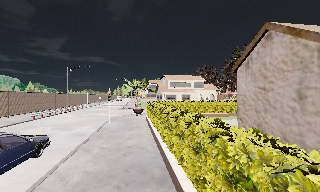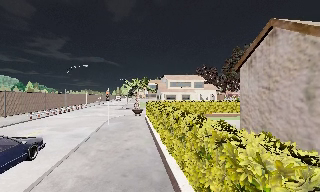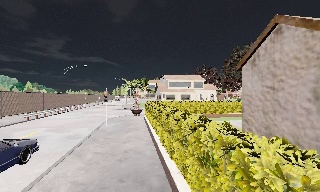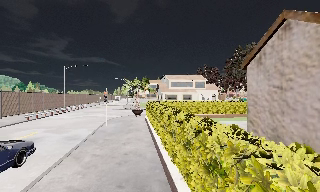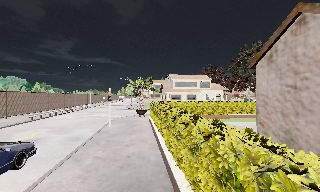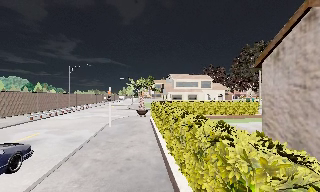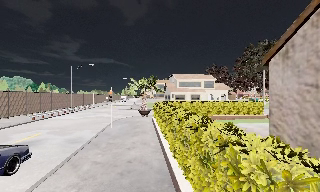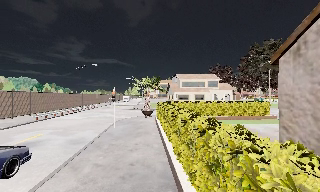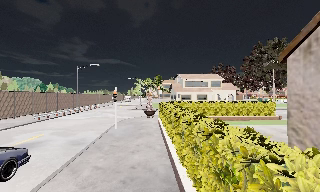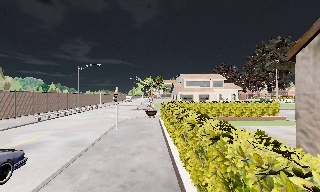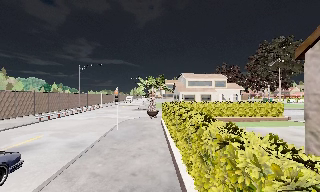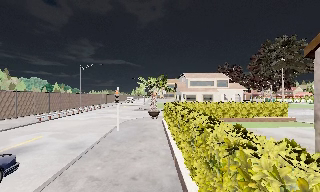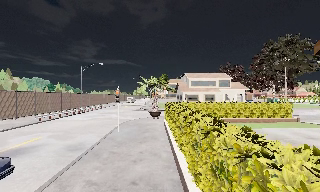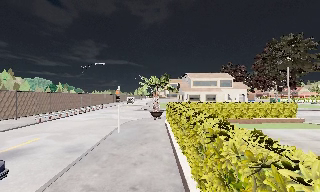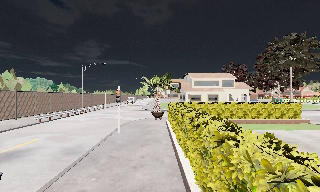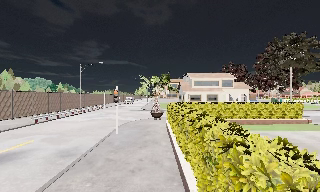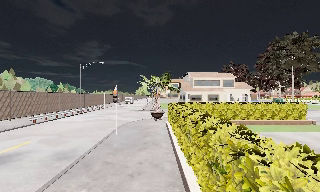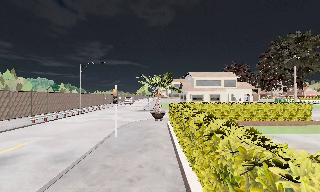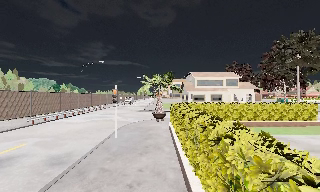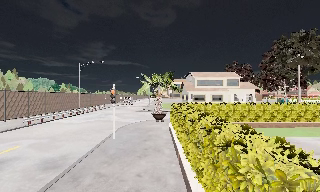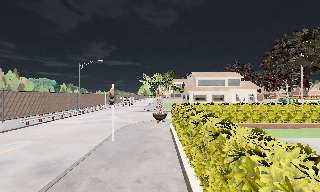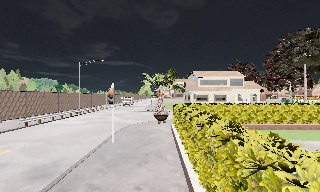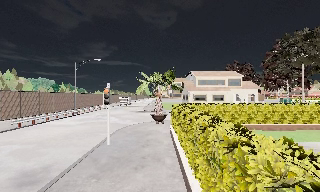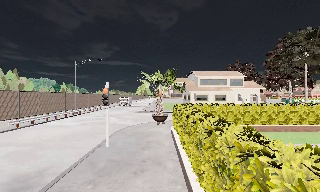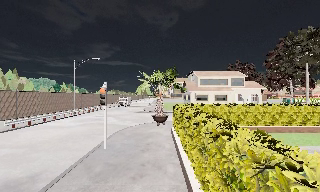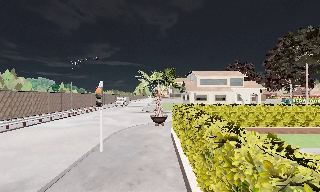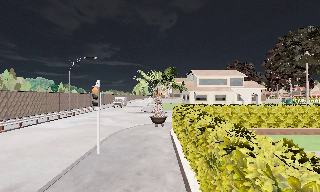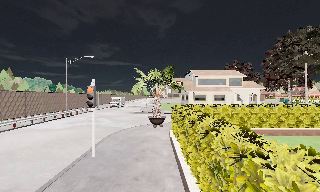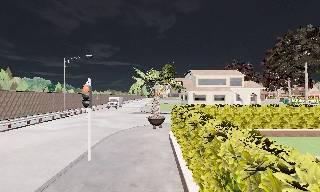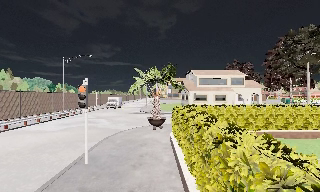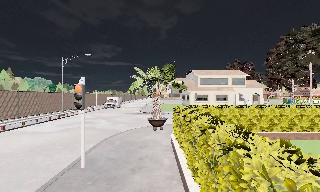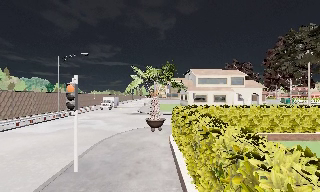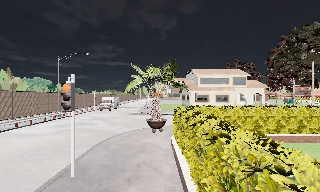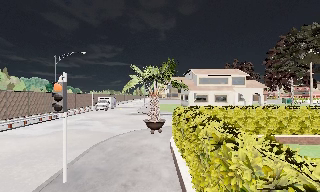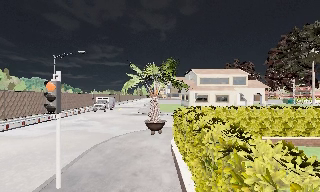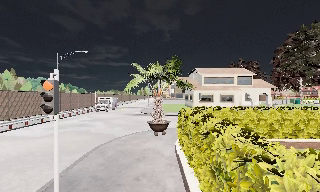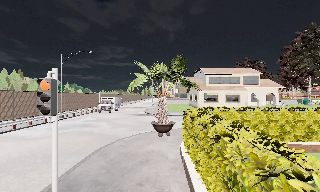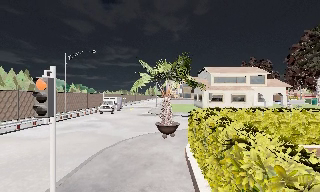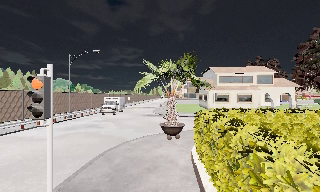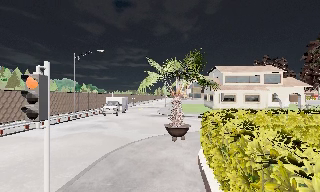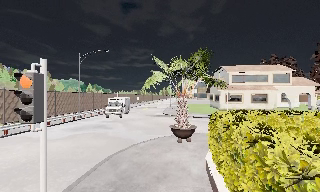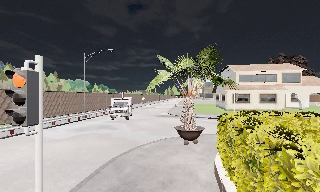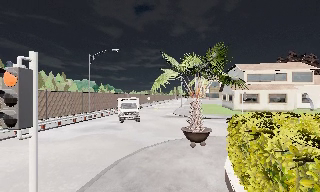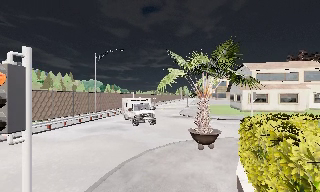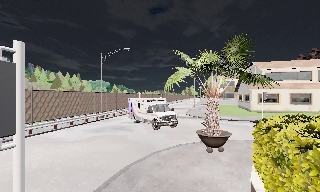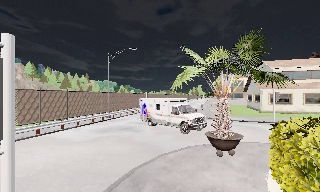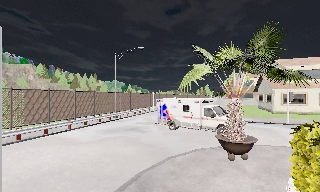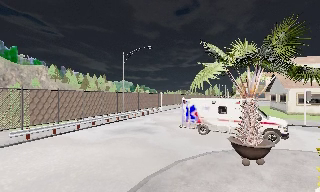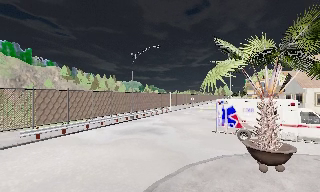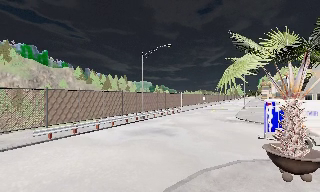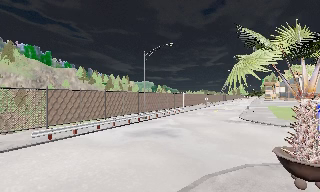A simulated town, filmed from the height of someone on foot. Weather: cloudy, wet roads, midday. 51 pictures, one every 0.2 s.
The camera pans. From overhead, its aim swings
counterclockwise.
The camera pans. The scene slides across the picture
to the right.
0.0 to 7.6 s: The camera pans to its left, which is counterclockwise from overhead, by about 15 degrees. It travels forward, about 12 m, so what stands in front looms larger.
7.6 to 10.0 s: The camera swings to its left by about 25 degrees, and the scene slides to the right. It travels forward, about 4 m, so what stands in front looms larger.
The film runs forward here.
